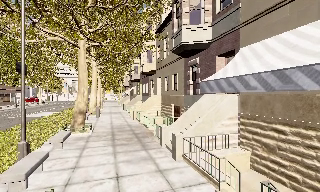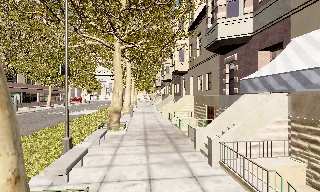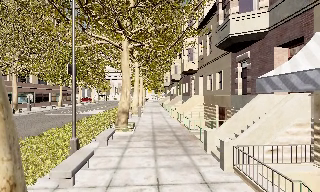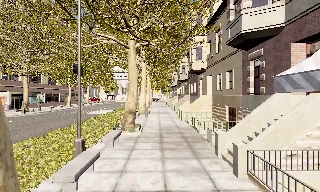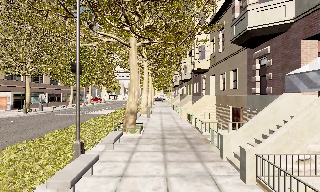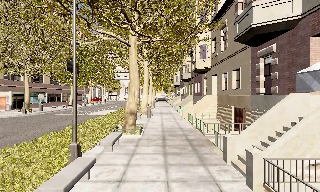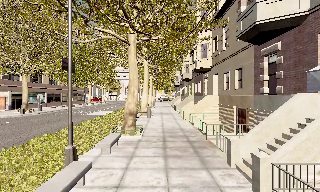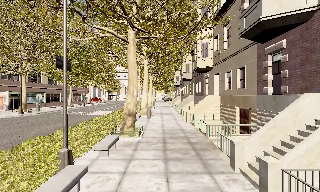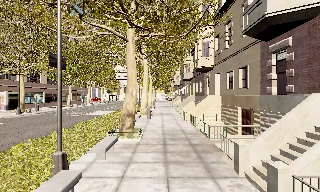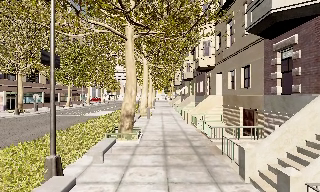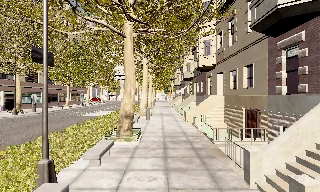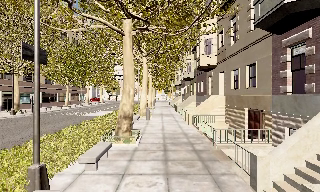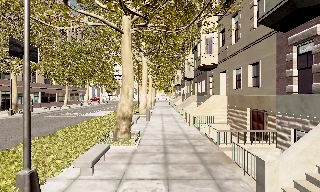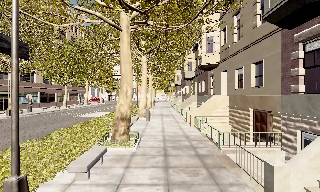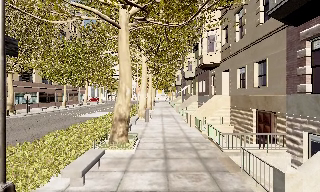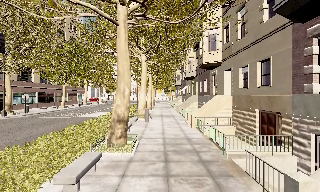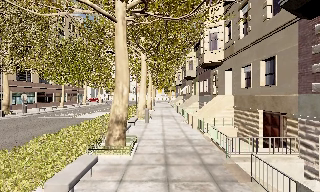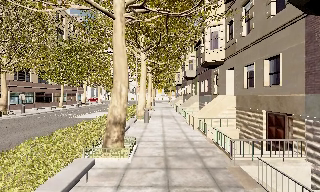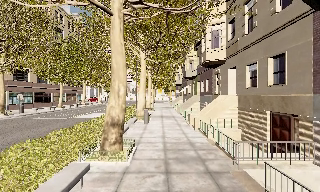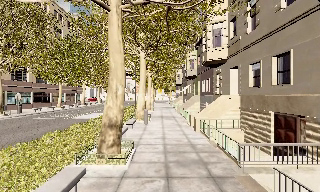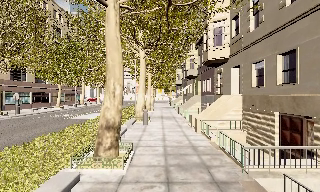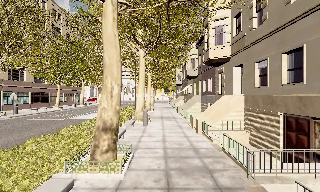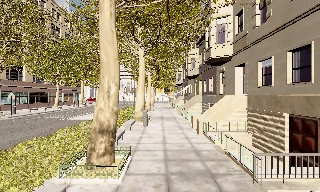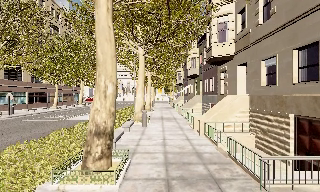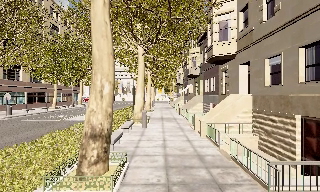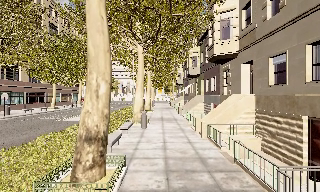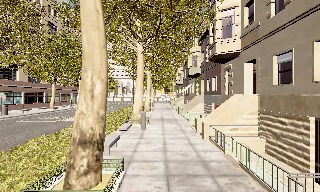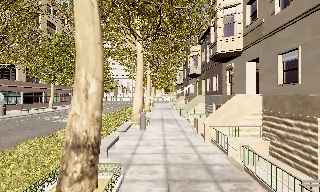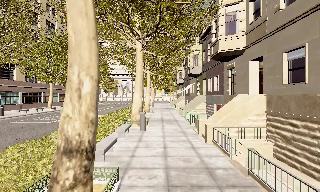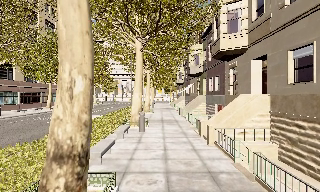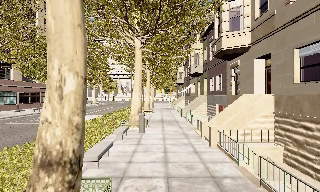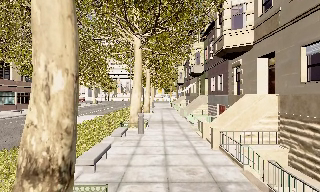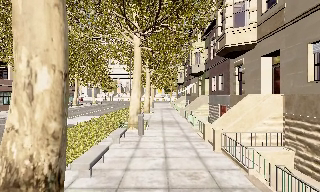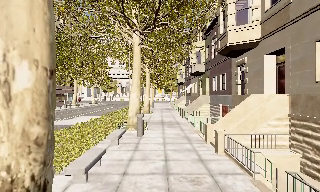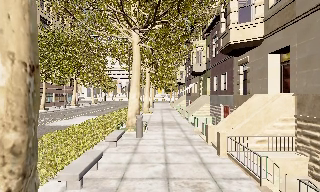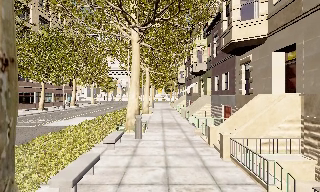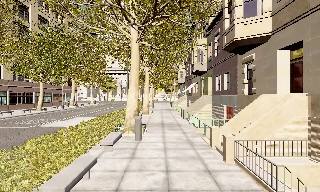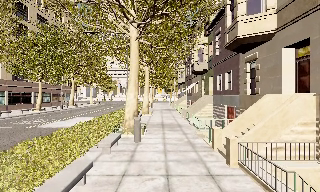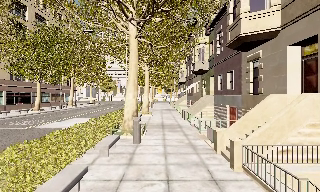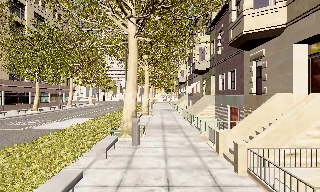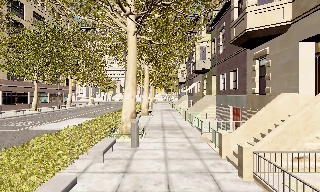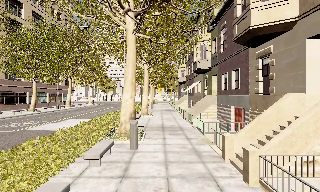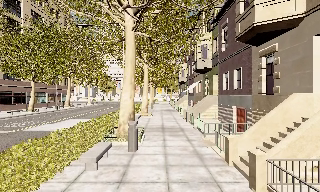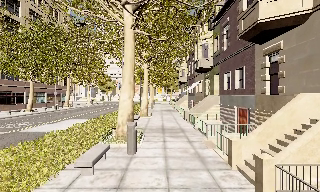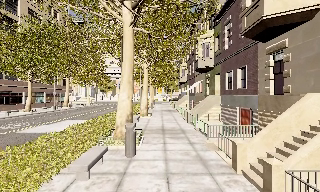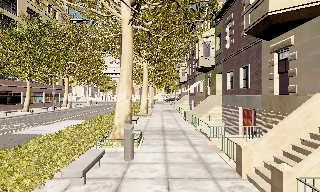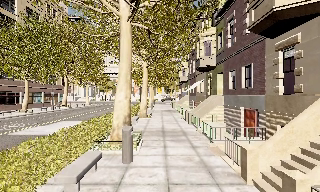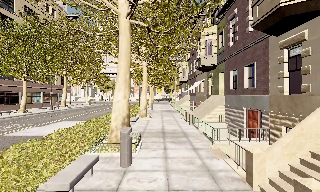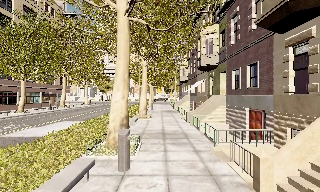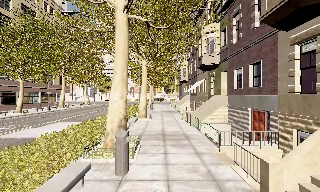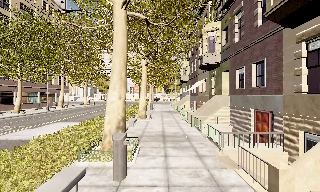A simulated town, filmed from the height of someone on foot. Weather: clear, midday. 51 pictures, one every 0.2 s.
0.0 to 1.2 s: The camera swings to its left by about 20 degrees, and the scene slides to the right. It travels forward, about 1.5 m, so what stands in front looms larger.
1.2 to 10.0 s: The camera travels forward, about 12 m, so what stands in front looms larger.
The film runs forward here.
